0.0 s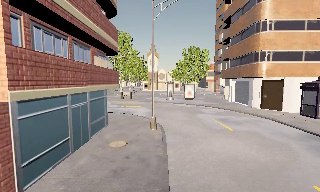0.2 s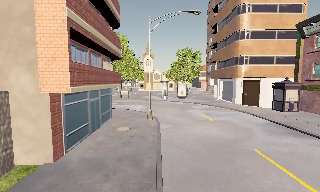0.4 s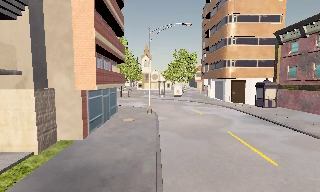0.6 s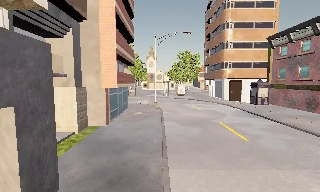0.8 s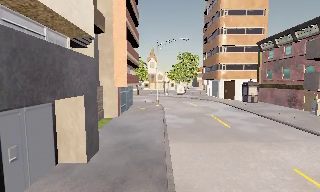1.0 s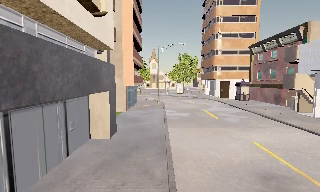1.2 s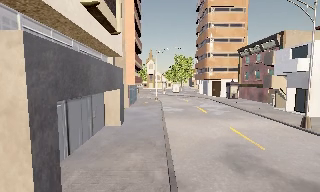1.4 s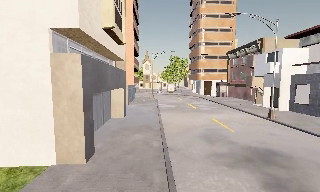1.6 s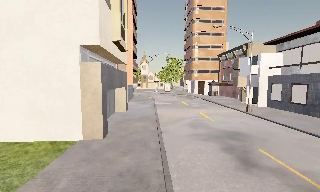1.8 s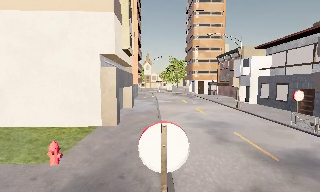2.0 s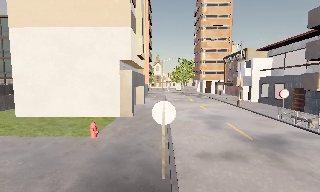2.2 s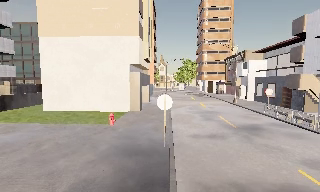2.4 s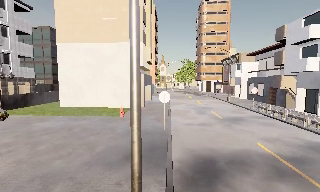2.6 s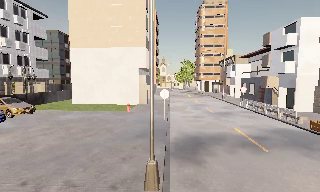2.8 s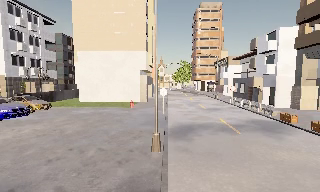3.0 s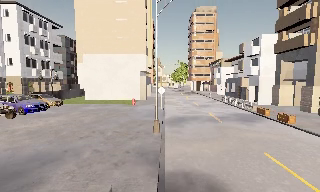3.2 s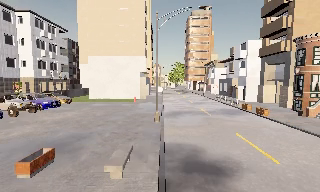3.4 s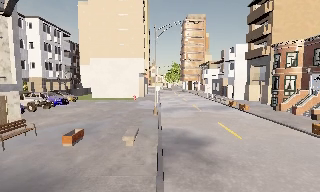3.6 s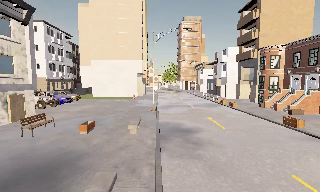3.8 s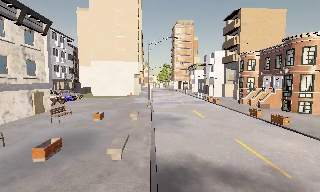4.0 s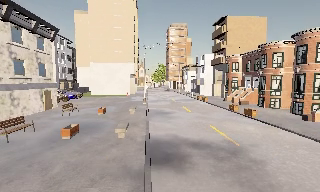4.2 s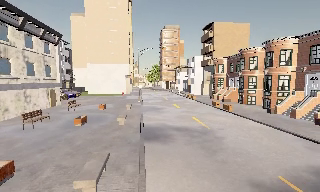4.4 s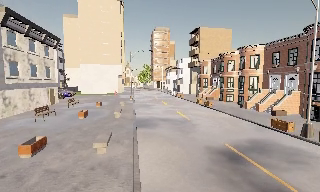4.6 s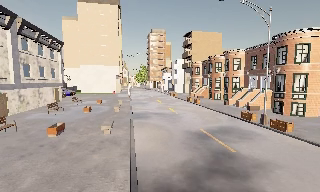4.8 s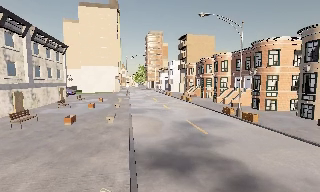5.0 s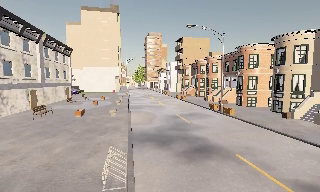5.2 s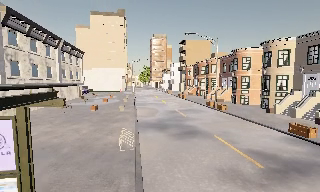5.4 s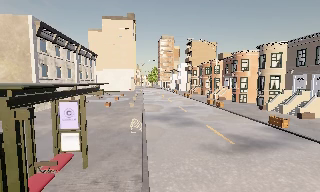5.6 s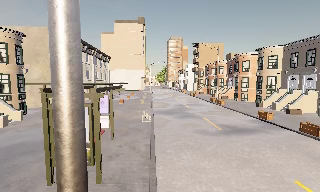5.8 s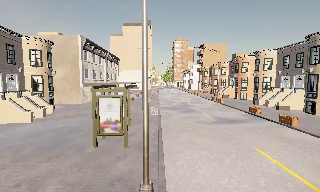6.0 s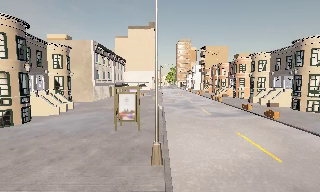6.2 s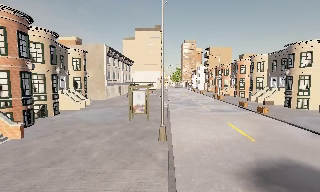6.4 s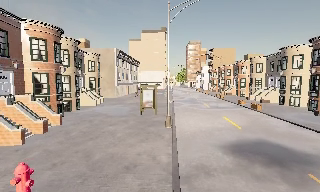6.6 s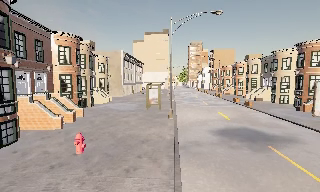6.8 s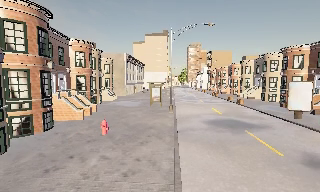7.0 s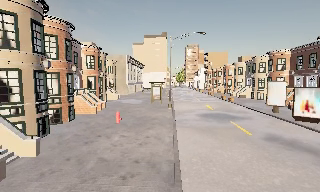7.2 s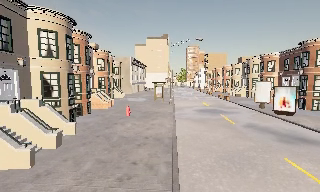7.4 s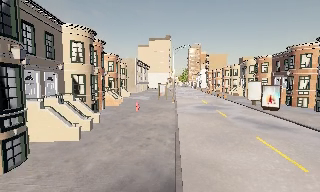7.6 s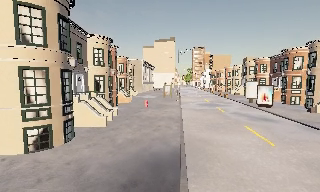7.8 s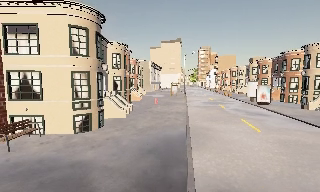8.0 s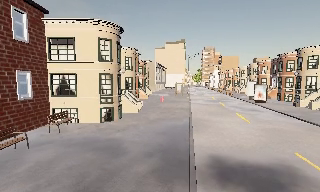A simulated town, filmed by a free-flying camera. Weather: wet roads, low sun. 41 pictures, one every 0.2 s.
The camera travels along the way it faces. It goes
backward.
0.0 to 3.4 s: The camera travels backward, about 40 m, so what stands in front gets smaller.
3.4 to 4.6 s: The camera pans to its right, which is clockwise from overhead, by about 10 degrees. It travels backward, about 14 m, so what stands in front gets smaller.
4.6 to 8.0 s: The camera pans to its left, which is counterclockwise from overhead, by about 20 degrees. It travels backward, about 40 m, so what stands in front gets smaller.
The film runs forward here.
